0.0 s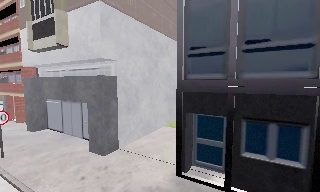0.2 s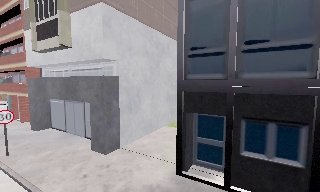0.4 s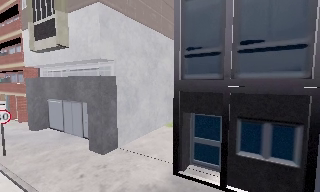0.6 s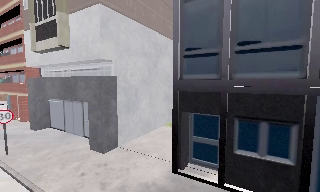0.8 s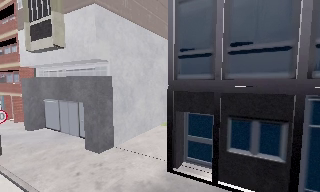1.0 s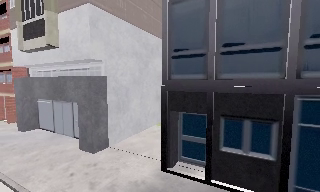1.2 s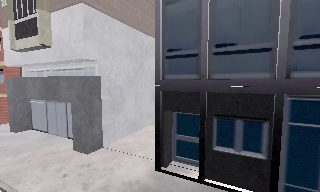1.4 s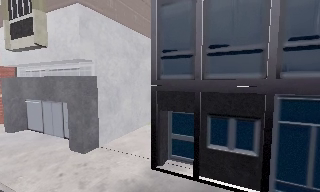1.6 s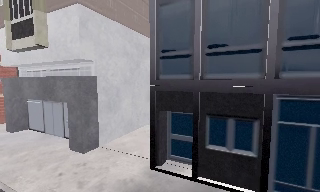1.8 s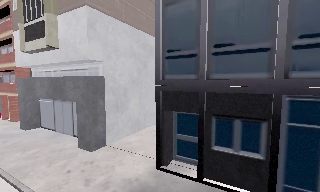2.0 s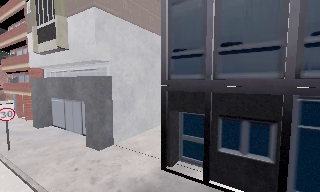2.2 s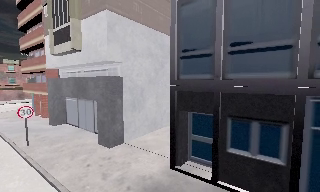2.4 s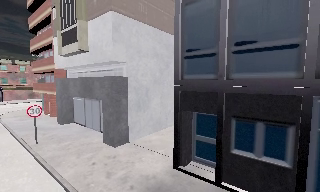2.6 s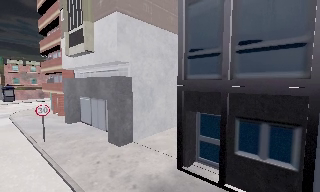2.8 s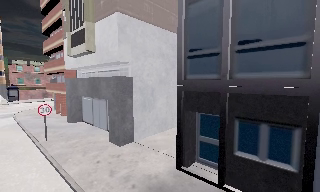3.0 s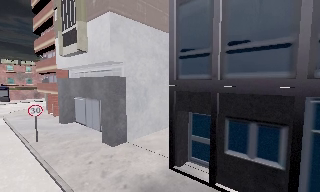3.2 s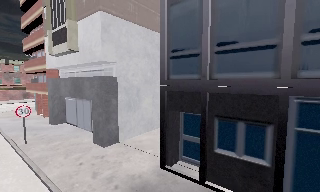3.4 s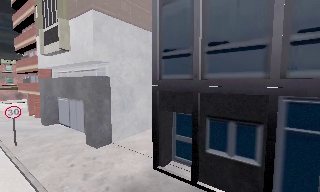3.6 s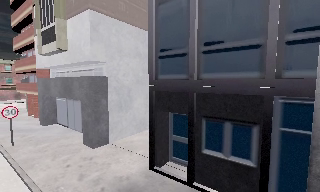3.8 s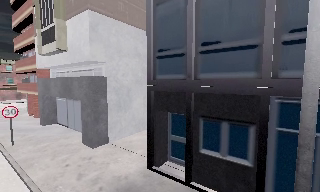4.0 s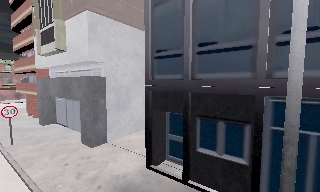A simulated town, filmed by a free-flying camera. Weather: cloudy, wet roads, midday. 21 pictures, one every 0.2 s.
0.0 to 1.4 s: The camera travels to its right, about 0.5 m, so close, fixed things drift to the left.
1.4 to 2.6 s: The camera swings to its left by about 15 degrees, and the scene slides to the right. It travels to its right, about 0.5 m.
2.6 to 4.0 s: The camera travels to its right, about 1 m, so close, fixed things drift to the left.
The film runs backward here.
